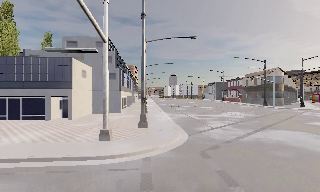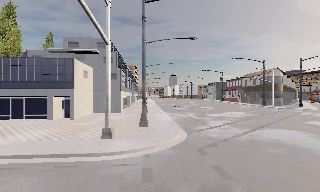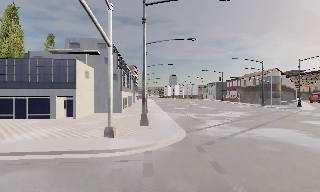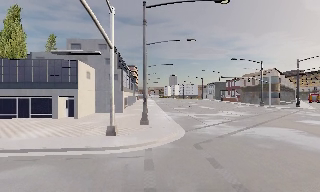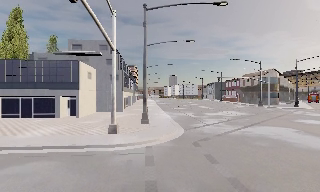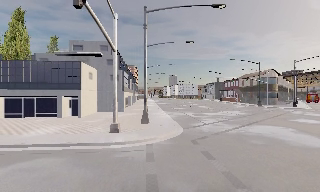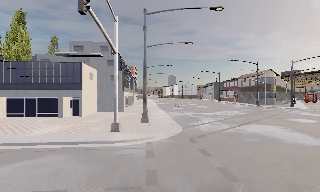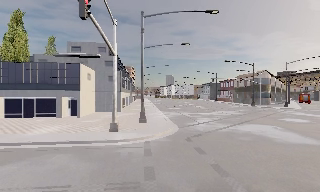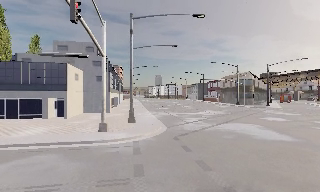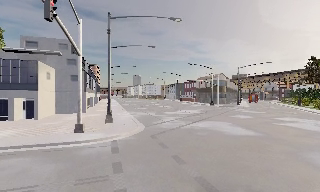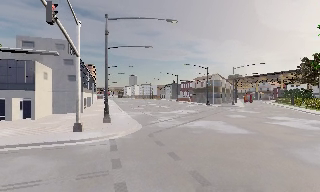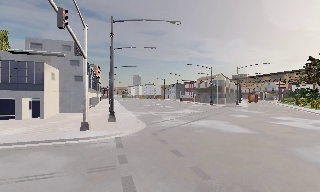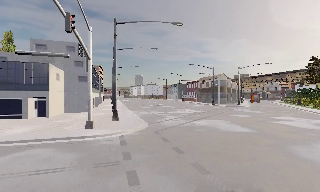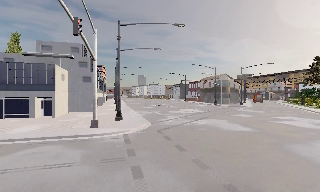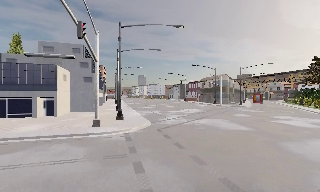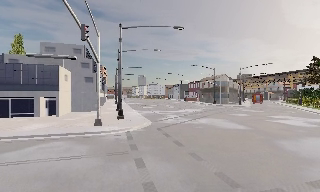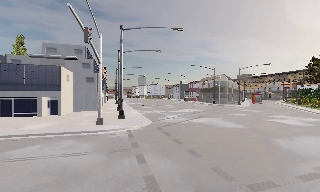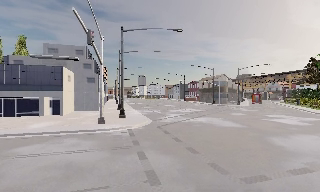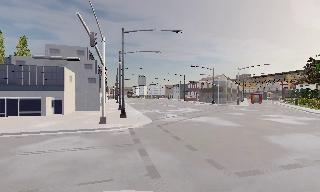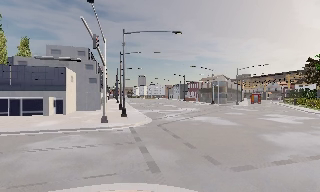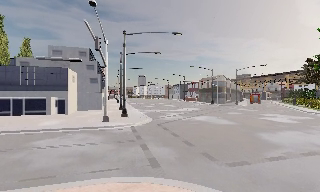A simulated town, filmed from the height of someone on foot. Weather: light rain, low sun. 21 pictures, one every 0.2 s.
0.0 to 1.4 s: The camera travels backward, about 2.5 m, so what stands in front gets smaller.
1.4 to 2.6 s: The scene slides to the left, as the camera pans about 10 degrees to its right. It travels backward, about 2 m, so what stands in front gets smaller.
2.6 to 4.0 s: The camera travels backward, about 2.5 m, so what stands in front gets smaller.
The film runs backward here.
